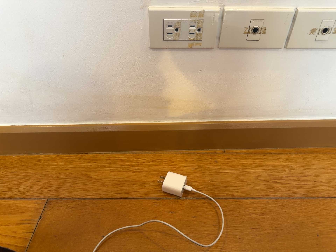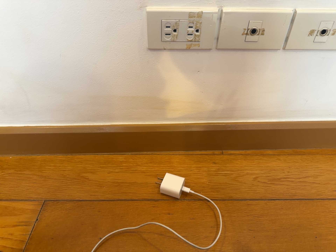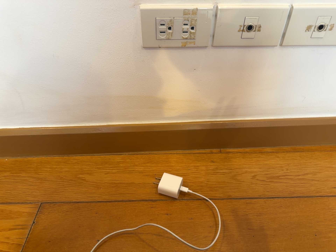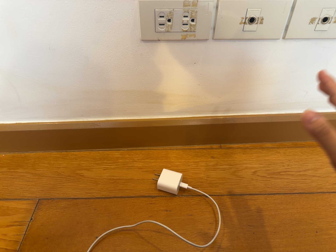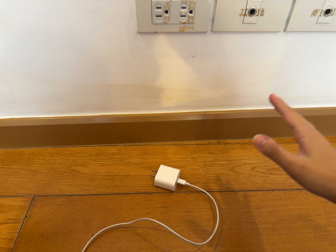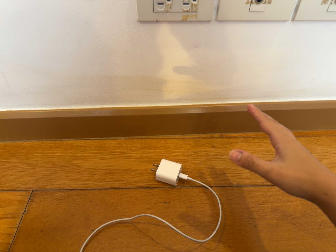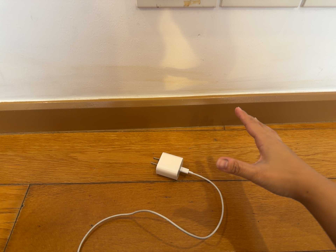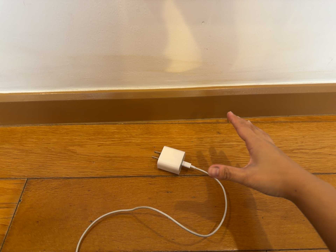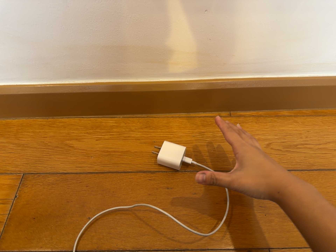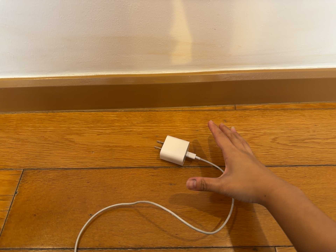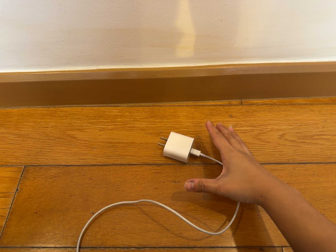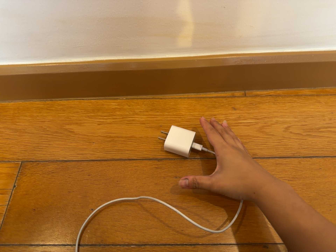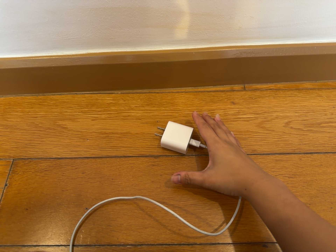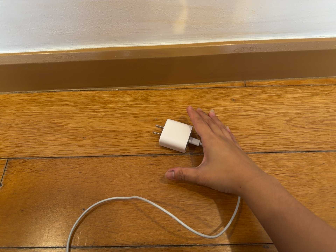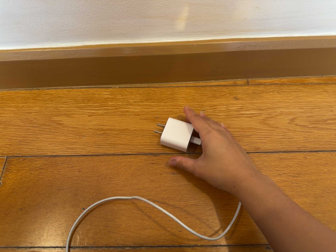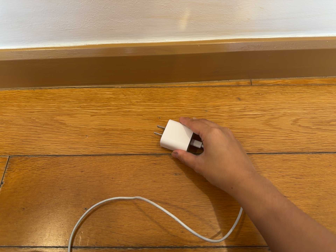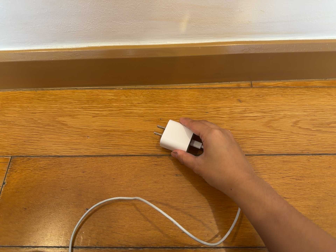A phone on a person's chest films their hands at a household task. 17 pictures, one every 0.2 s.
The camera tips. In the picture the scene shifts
upward.
The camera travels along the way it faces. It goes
forward.
0.0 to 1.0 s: The camera shifts only a little, or ends up much as it began.
1.0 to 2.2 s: The camera travels forward, about 9 cm, so what stands in front looms larger. Its aim tips toward the bottom of its view by about 15 degrees, and the scene shifts upward.
2.2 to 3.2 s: The camera shifts only a little, or ends up much as it began.
The film runs forward here.
